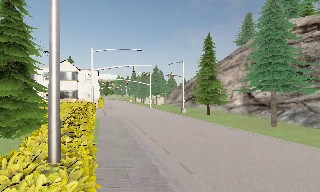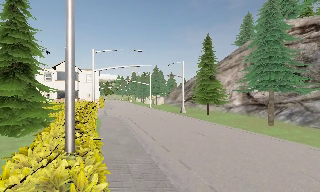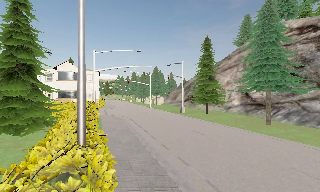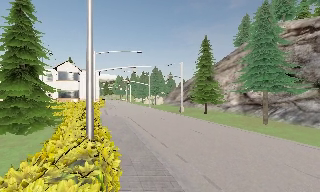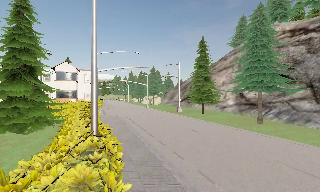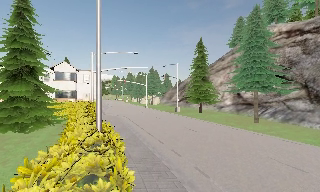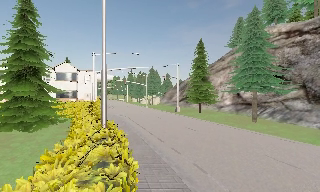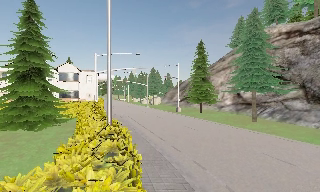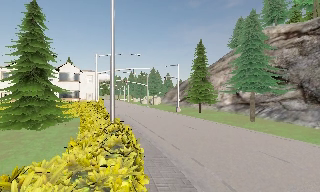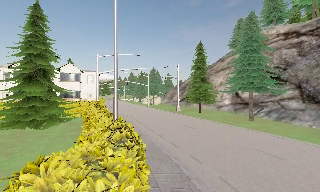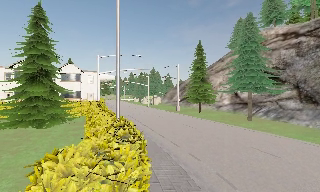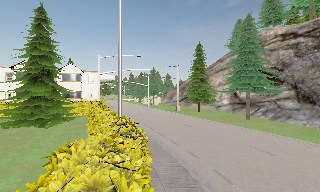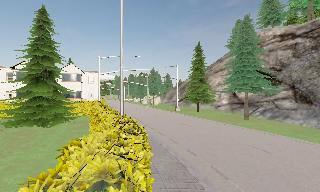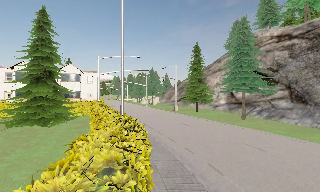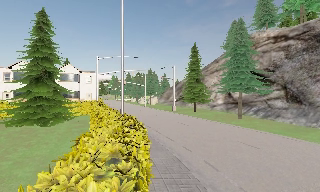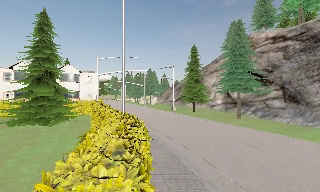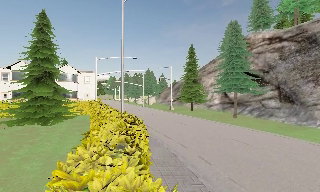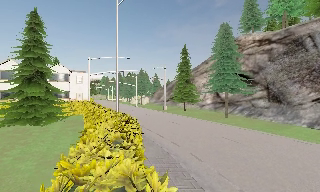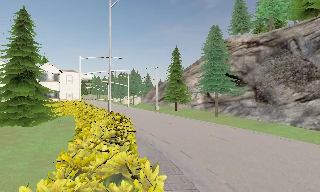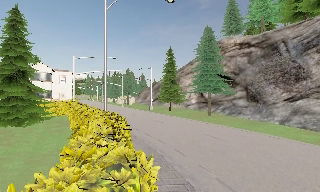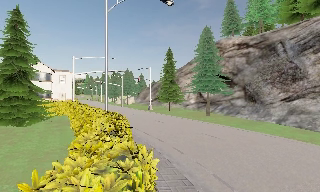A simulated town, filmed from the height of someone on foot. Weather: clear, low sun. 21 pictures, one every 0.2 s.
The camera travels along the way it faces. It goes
backward.
0.0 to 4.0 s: The scene slides to the left, as the camera pans about 10 degrees to its right. It travels backward, about 5 m, so what stands in front gets smaller.
The film runs backward here.
